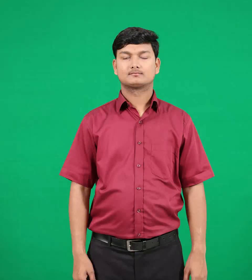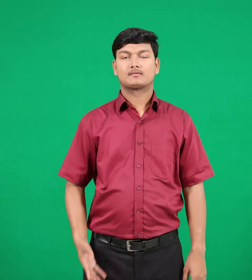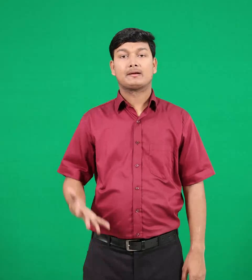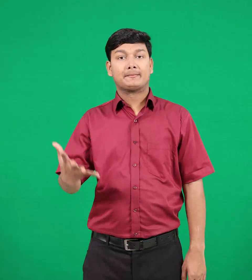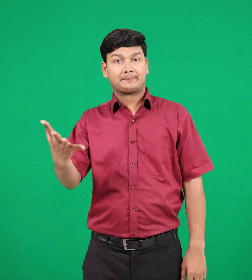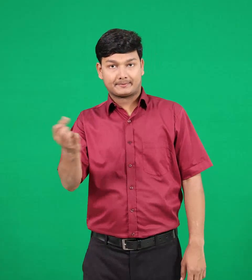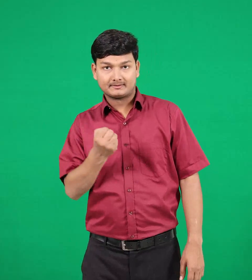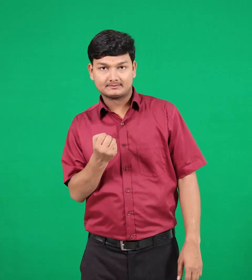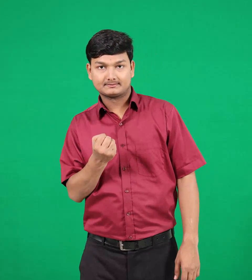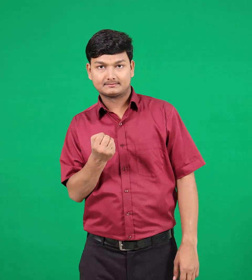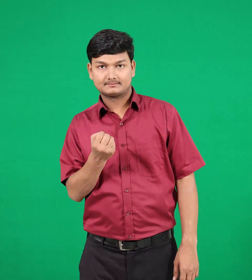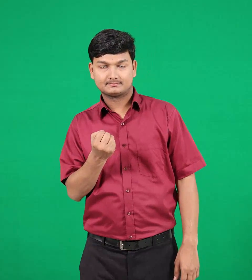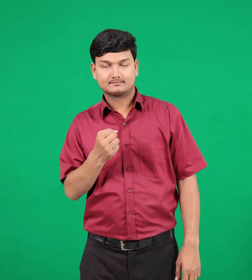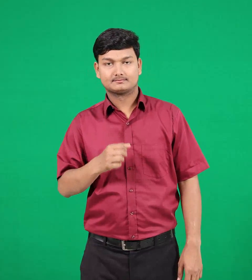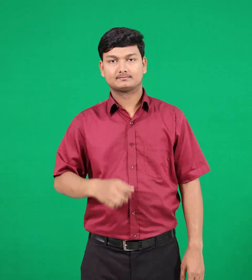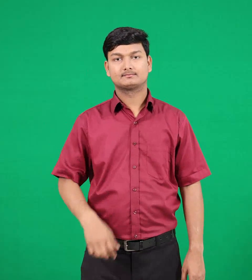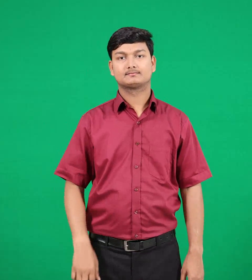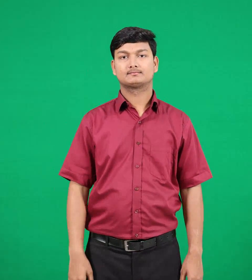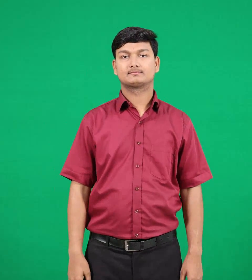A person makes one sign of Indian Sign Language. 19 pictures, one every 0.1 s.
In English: buy
